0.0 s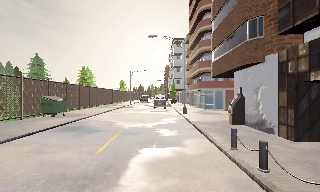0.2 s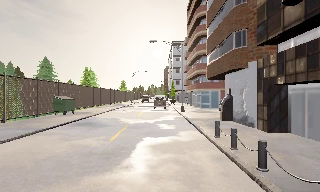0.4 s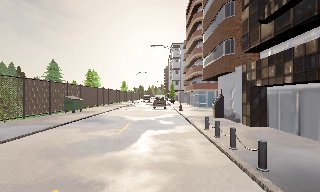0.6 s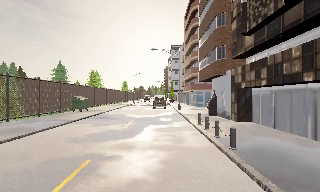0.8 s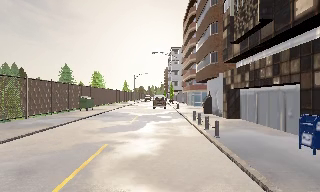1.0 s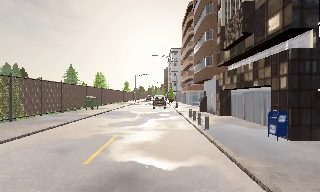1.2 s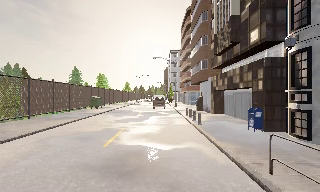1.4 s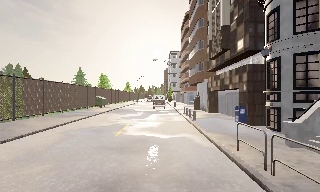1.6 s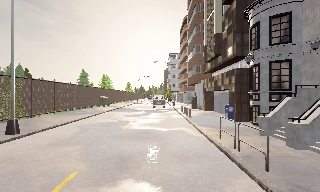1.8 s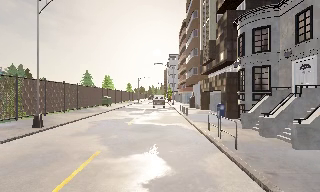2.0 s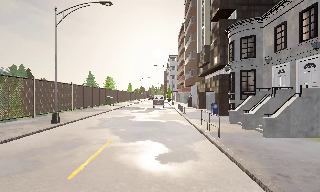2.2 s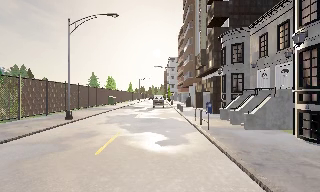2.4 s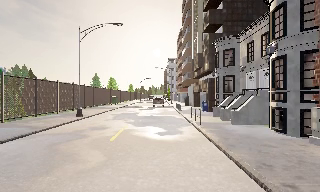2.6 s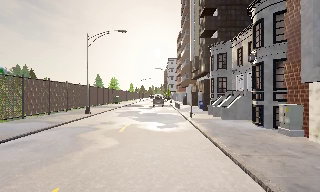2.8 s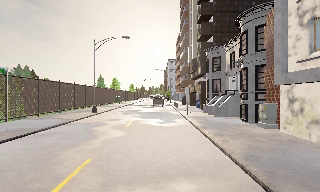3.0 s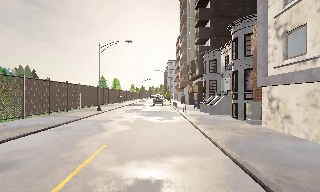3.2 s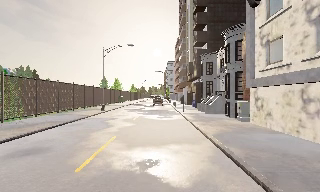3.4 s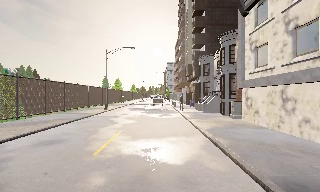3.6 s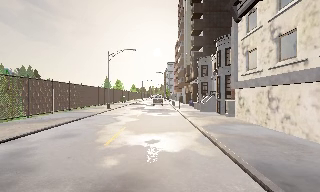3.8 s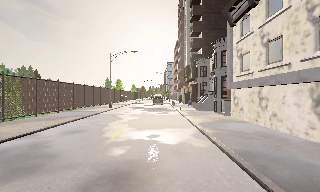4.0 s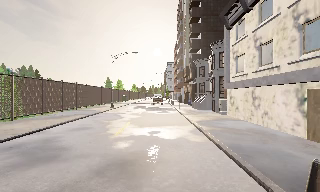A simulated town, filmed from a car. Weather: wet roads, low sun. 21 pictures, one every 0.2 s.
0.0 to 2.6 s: The camera travels backward, about 19 m, so what stands in front gets smaller.
2.6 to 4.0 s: The camera travels backward, about 7 m, so what stands in front gets smaller. It loses speed.
The film runs backward here.
